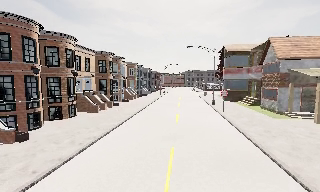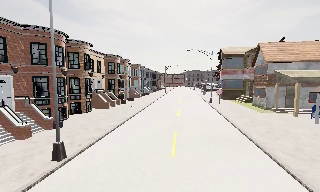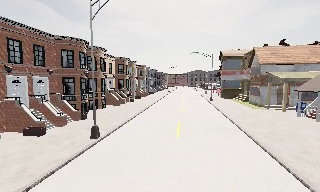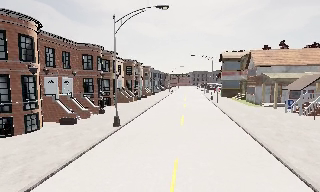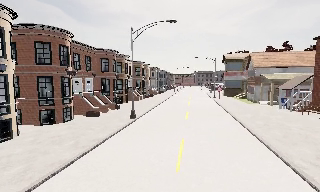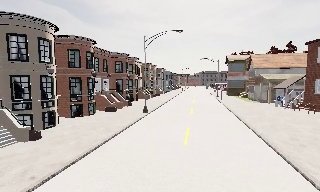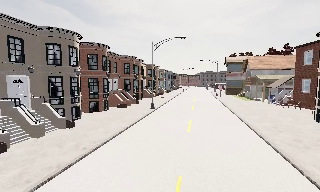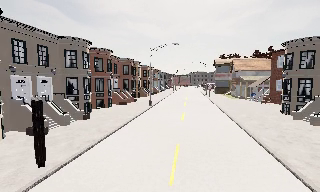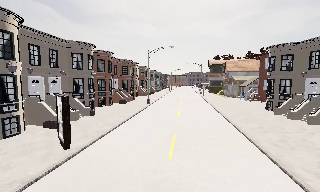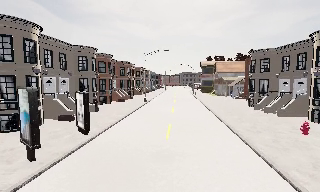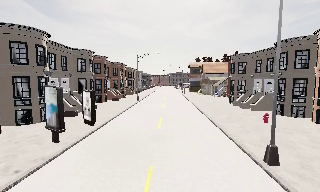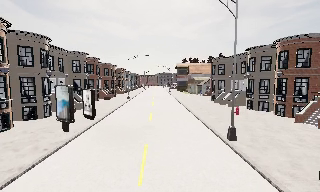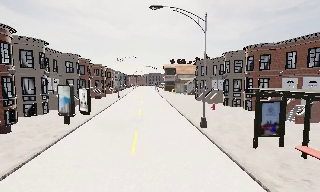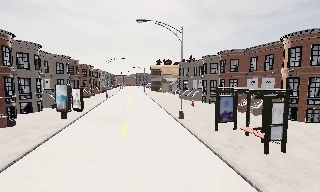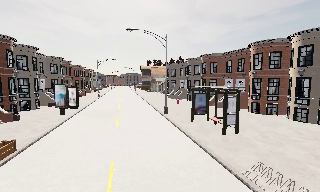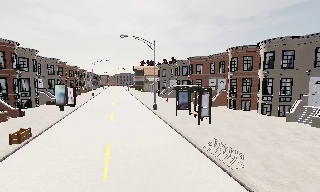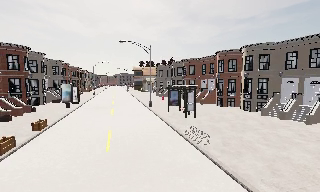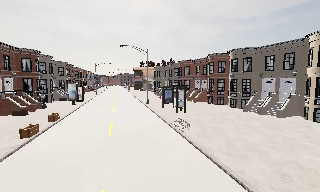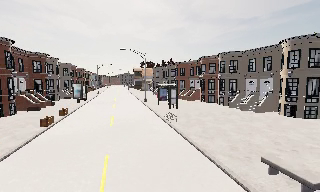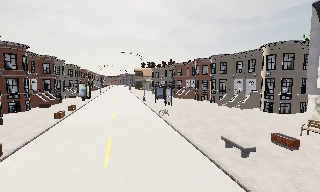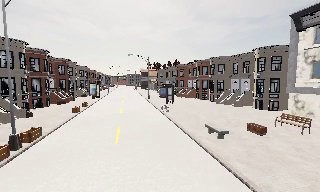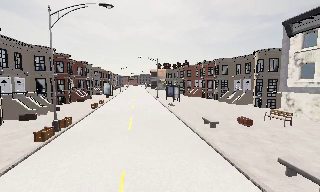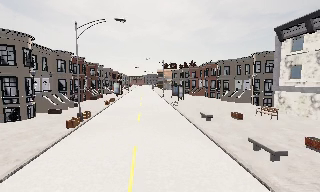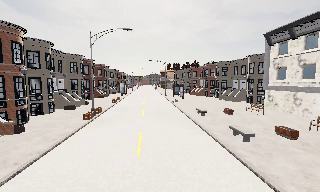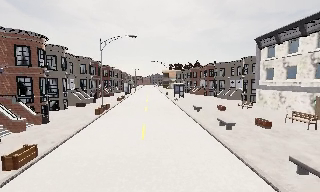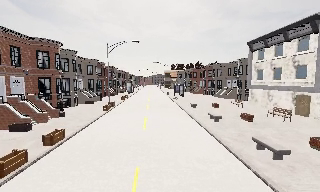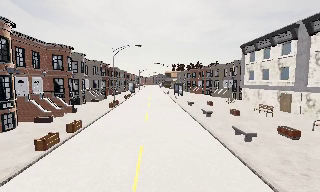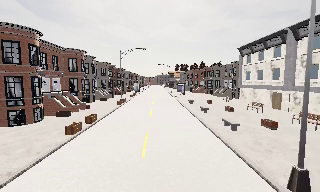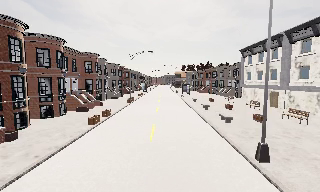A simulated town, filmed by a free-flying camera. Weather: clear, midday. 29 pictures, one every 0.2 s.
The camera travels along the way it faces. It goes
backward.
0.0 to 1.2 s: The camera travels backward, about 14 m, so what stands in front gets smaller.
1.2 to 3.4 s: The camera swings to its right by about 30 degrees, and the scene slides to the left. It travels backward, about 25 m, so what stands in front gets smaller.
3.4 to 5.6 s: The camera pans to its left, which is counterclockwise from overhead, by about 15 degrees. It travels backward, about 25 m, so what stands in front gets smaller.
The film runs backward here.
